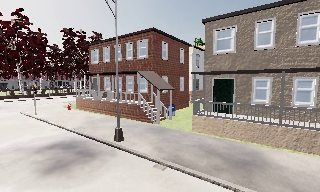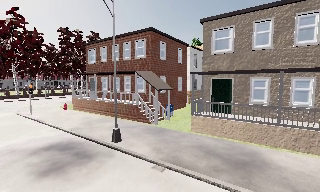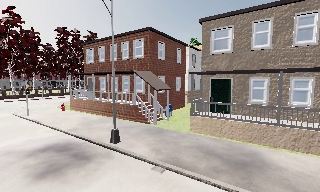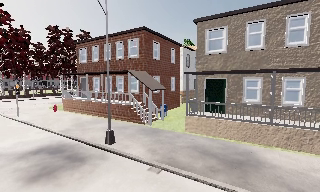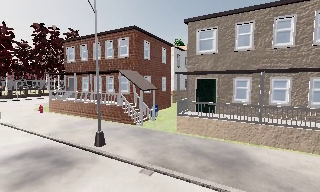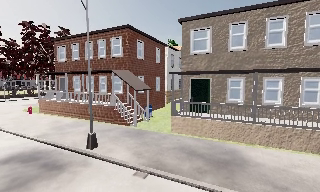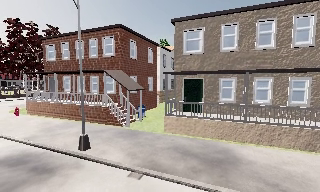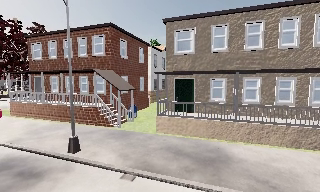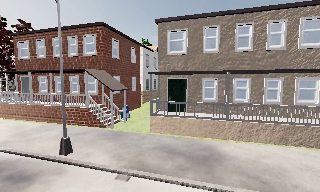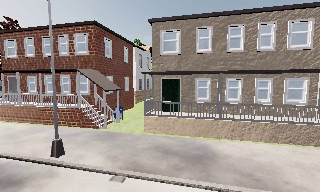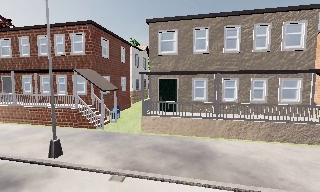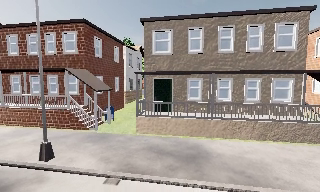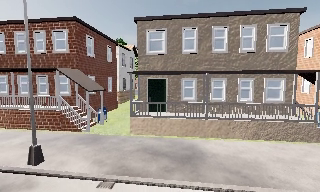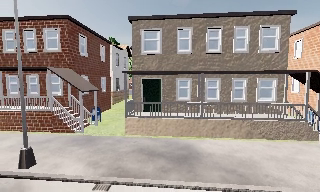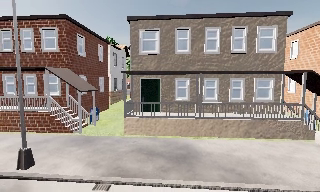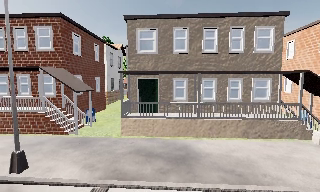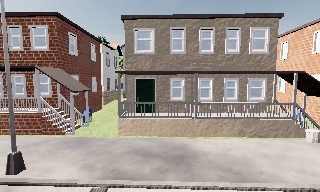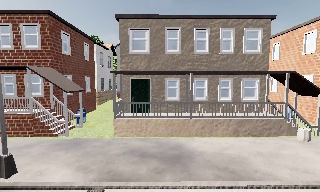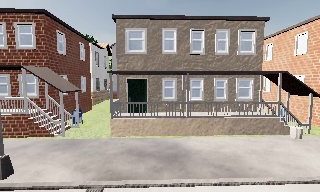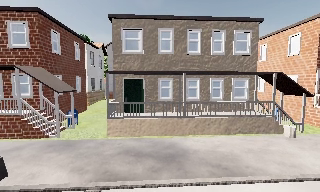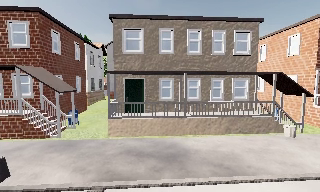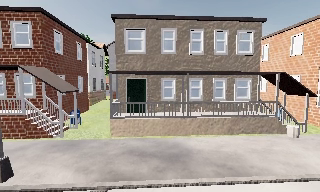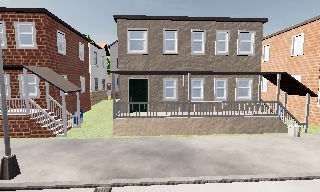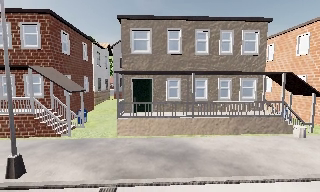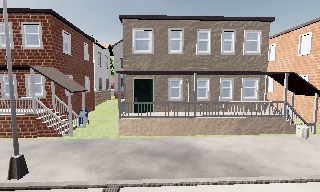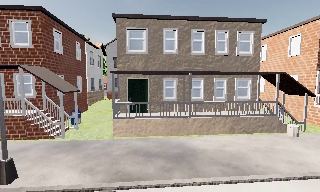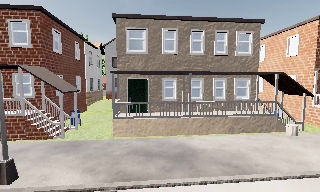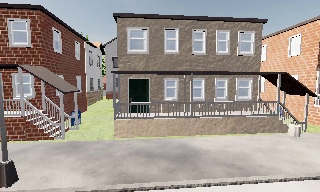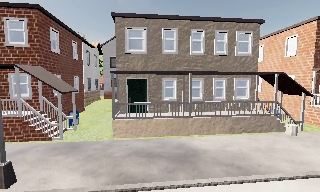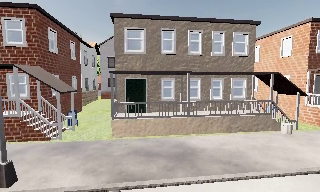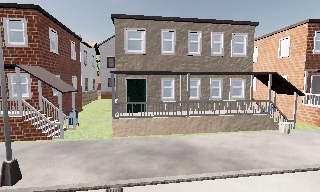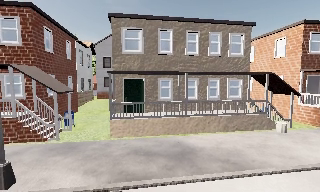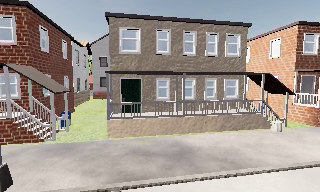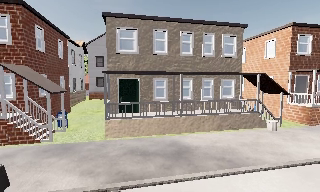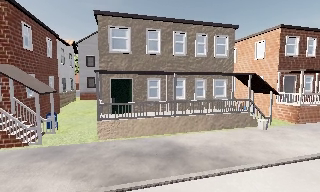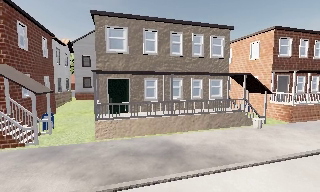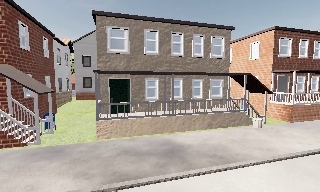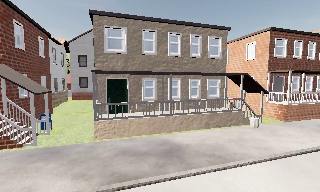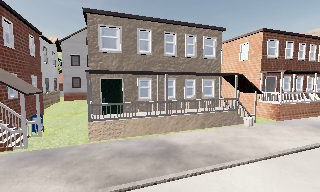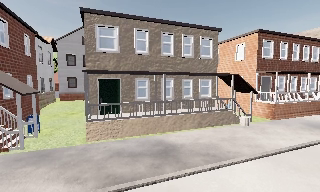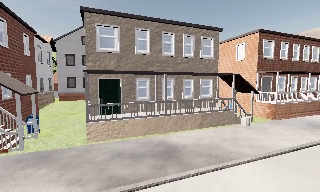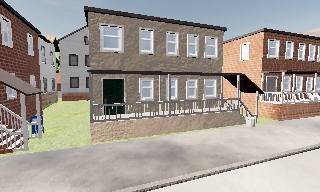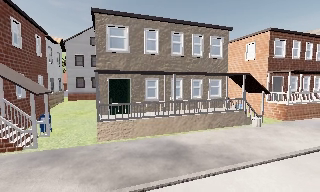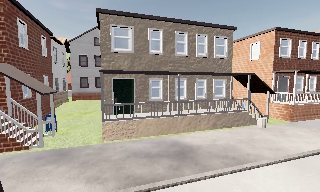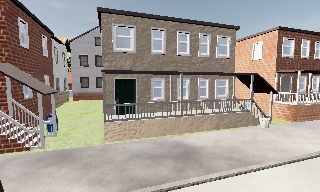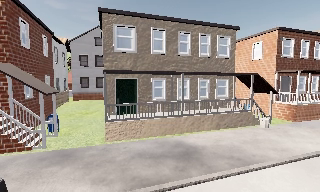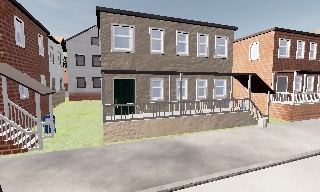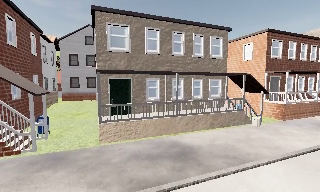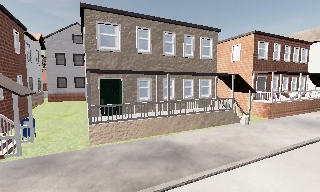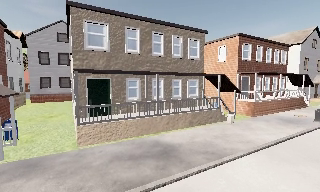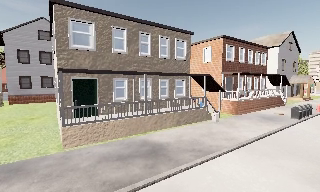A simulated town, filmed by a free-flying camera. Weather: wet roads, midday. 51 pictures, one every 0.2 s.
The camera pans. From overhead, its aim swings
clockwise.
The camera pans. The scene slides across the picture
to the left.
0.0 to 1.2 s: The camera swings to its right by about 10 degrees, and the scene slides to the left.
1.2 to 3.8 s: The camera pans to its right, which is clockwise from overhead, by about 25 degrees. It travels to its left, about 1 m.
3.8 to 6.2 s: The camera travels to its left, about 1 m.
6.2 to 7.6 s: The scene slides to the left, as the camera pans about 10 degrees to its right. It travels to its left, about 0.5 m.
7.6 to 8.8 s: The camera travels to its left, about 0.5 m, so close, fixed things drift to the right.
8.8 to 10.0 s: The scene slides to the left, as the camera pans about 15 degrees to its right.
The film runs backward here.
